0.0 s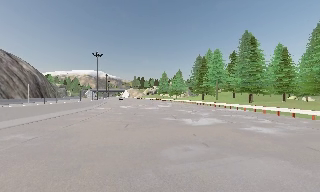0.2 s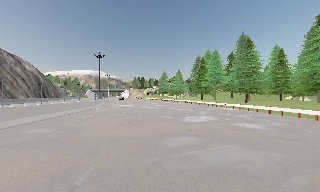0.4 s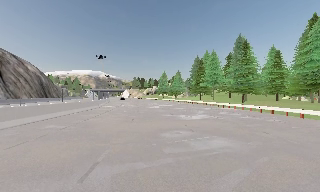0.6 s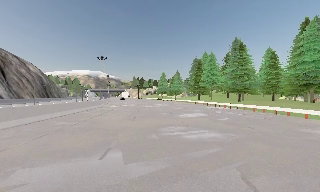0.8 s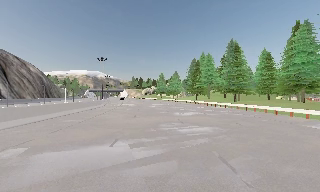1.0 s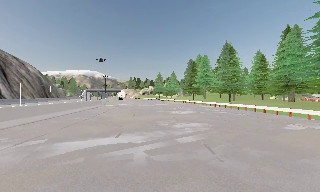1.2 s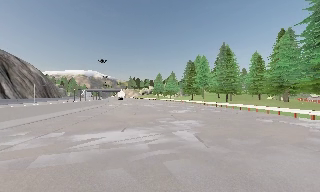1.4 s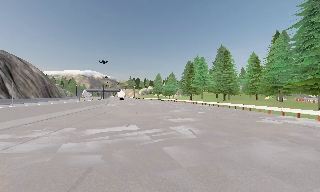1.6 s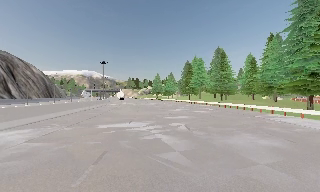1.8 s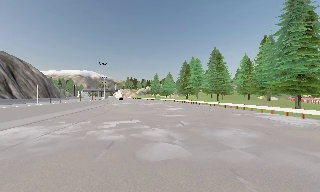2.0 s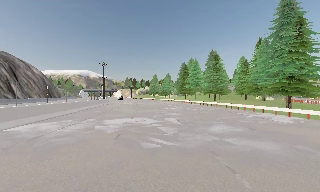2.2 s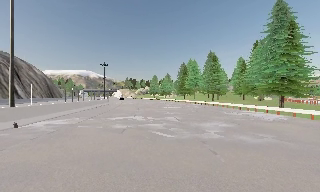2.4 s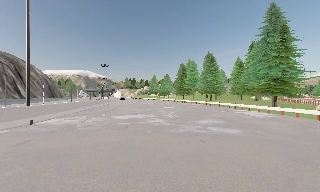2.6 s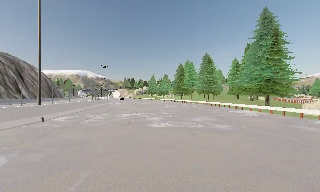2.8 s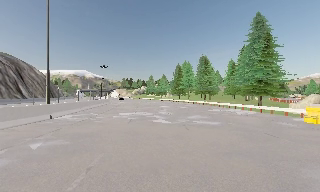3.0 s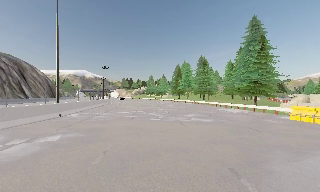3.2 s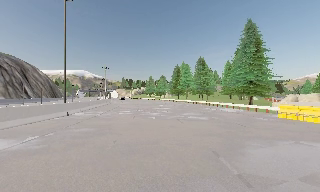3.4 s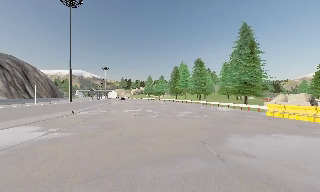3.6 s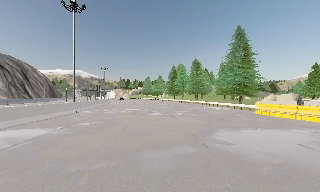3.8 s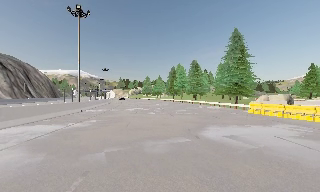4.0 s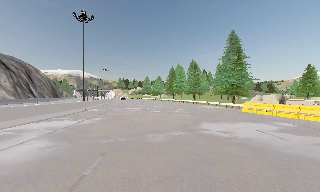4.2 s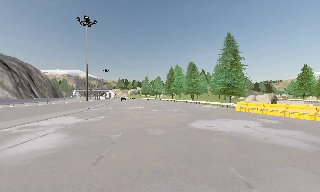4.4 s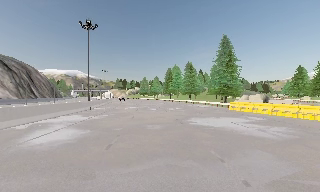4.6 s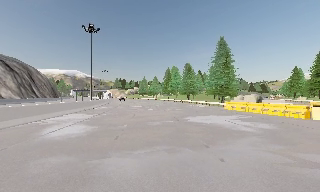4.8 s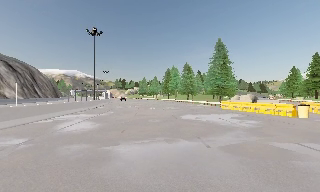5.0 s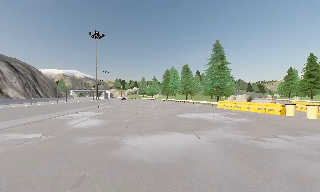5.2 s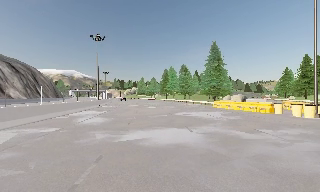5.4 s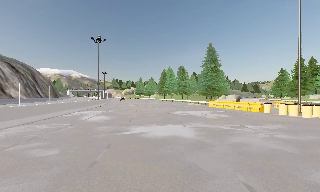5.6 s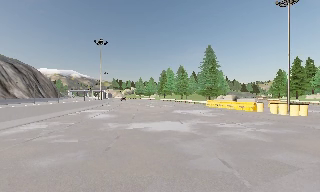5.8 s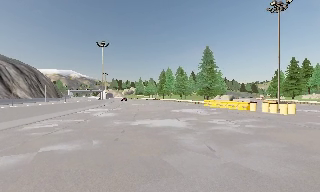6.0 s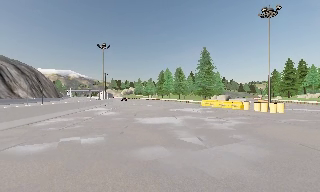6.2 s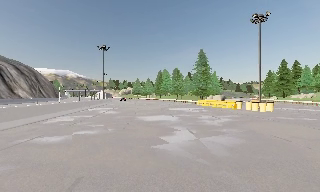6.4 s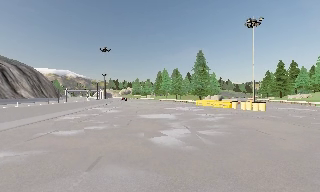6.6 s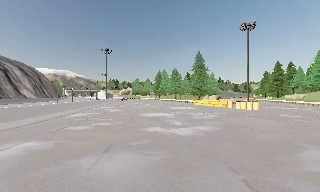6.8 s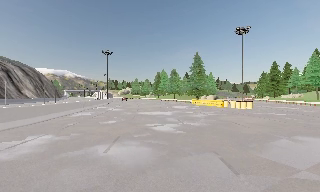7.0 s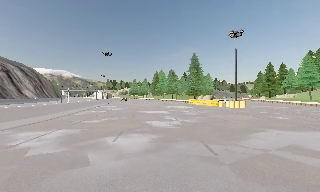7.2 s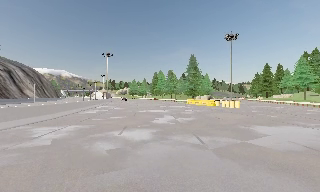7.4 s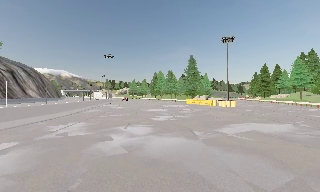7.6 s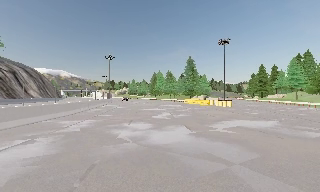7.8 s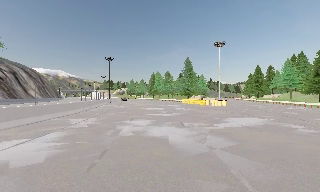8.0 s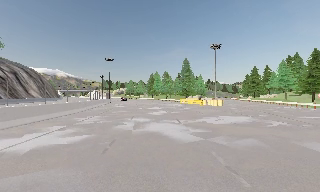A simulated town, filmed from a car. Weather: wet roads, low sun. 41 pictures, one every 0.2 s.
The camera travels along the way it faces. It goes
backward.
0.0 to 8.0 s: The camera pans to its right, which is clockwise from overhead, by about 15 degrees. It travels backward, about 50 m, so what stands in front gets smaller.
The film runs backward here.
